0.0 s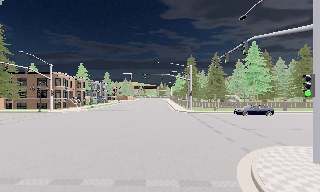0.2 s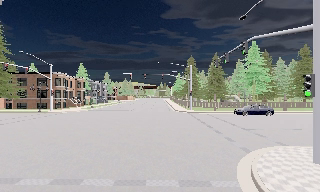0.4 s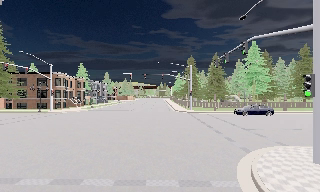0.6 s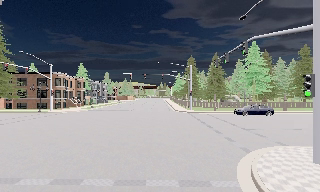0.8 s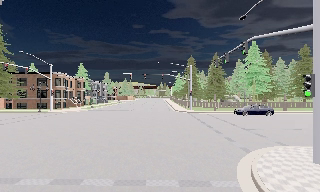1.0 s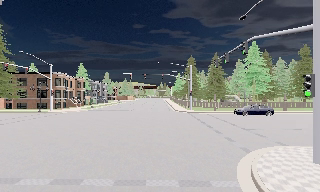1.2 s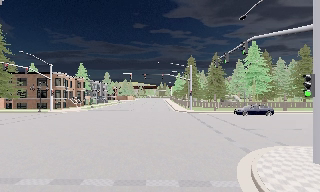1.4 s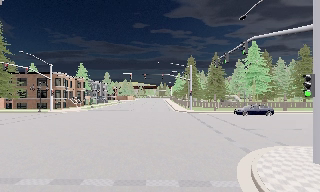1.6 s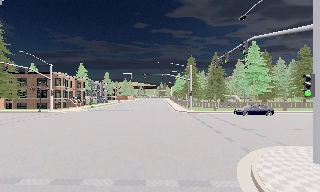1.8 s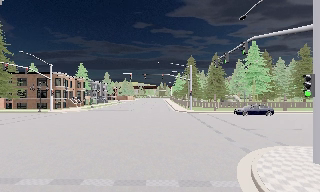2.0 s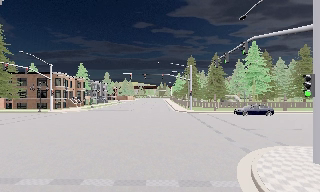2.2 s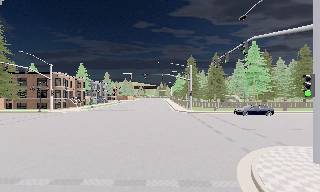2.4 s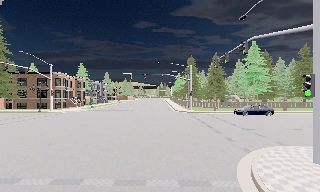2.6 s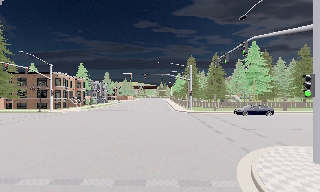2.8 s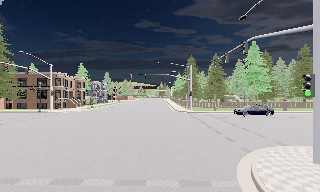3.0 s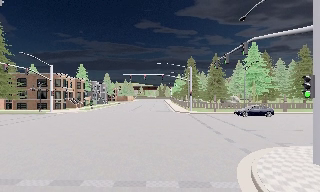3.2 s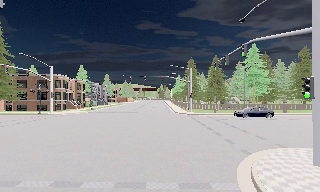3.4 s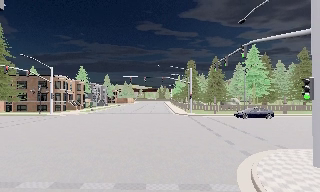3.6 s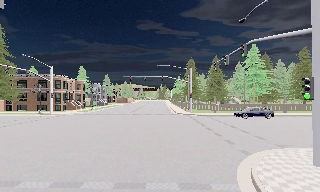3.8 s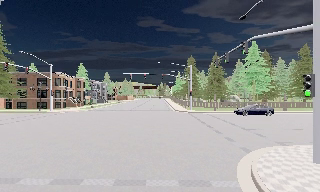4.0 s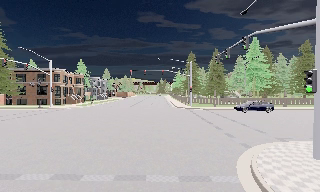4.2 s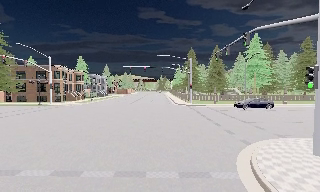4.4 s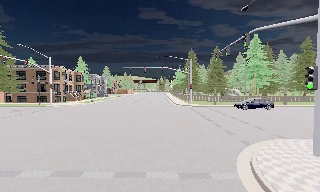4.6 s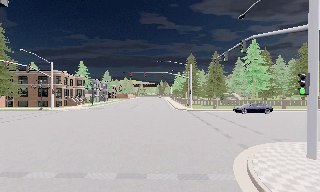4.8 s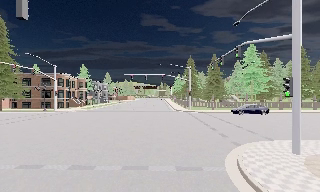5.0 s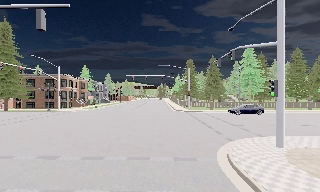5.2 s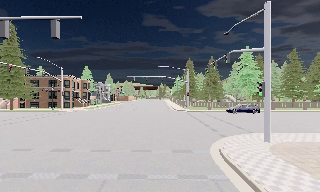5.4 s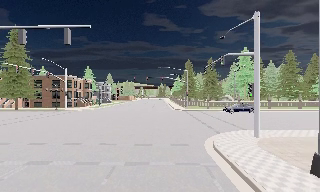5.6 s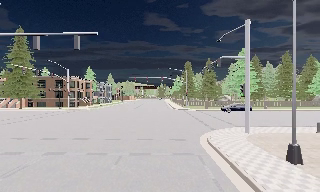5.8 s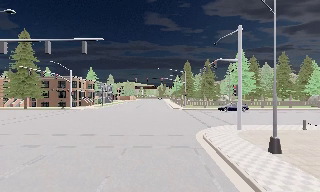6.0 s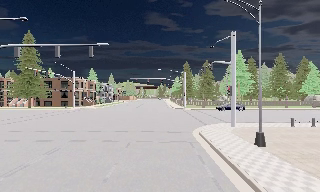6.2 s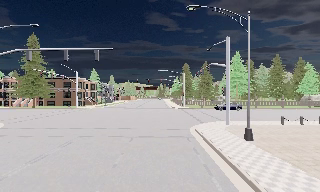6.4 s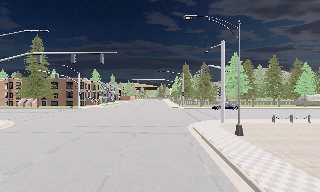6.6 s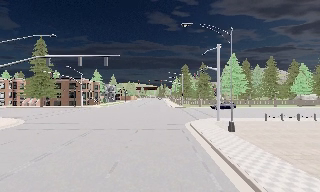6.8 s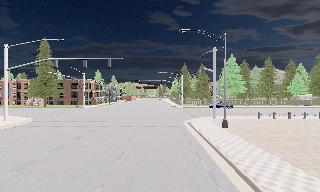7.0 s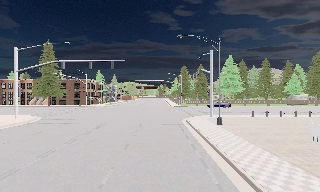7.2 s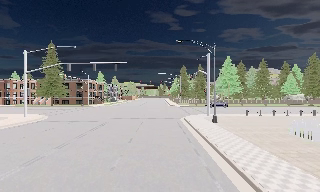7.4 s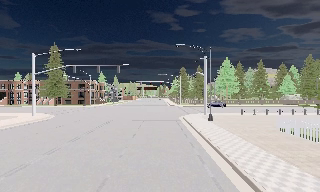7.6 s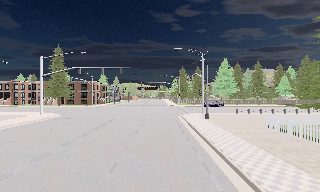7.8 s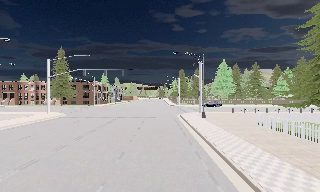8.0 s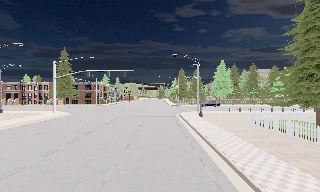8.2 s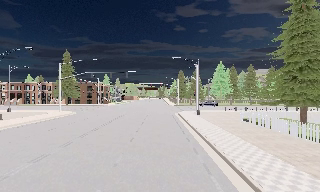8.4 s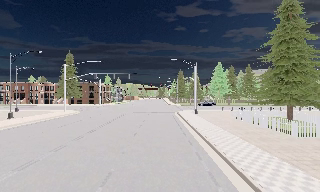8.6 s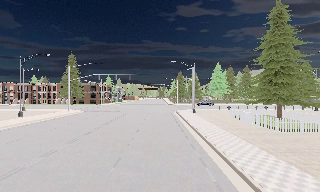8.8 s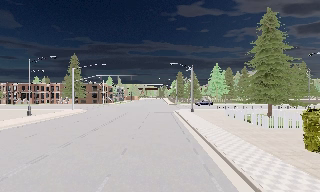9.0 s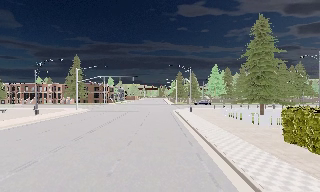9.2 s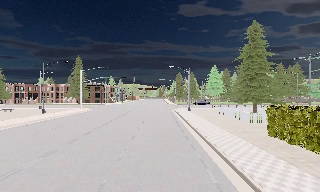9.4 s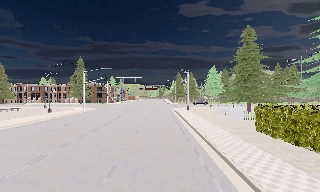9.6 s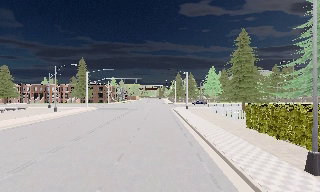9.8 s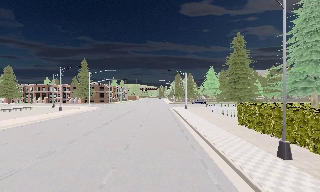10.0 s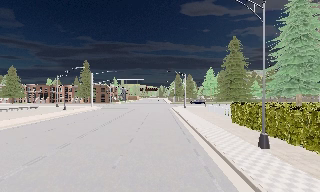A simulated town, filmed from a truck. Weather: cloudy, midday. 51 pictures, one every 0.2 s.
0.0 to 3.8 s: The camera keeps its place and its aim.
3.8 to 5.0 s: The camera travels backward, about 2 m, so what stands in front gets smaller. It gains speed.
5.0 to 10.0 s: The camera travels backward, about 30 m, so what stands in front gets smaller.
The film runs backward here.
